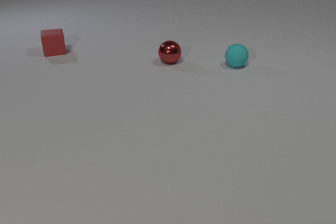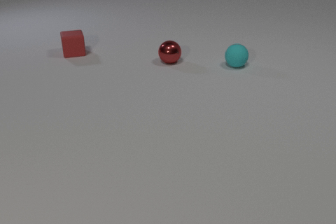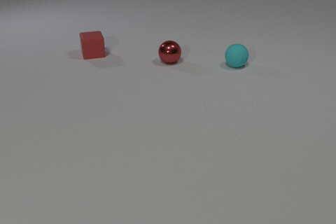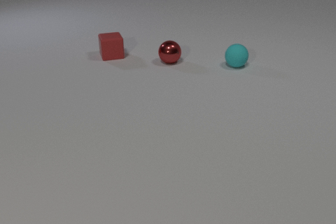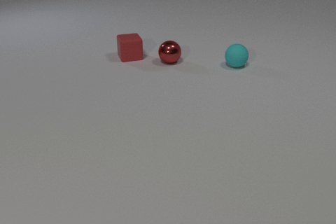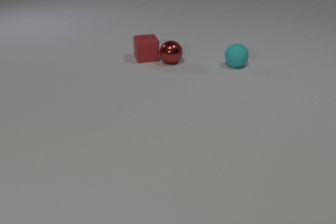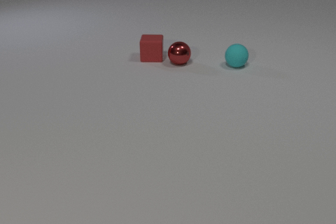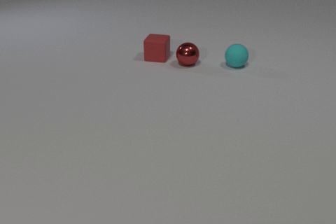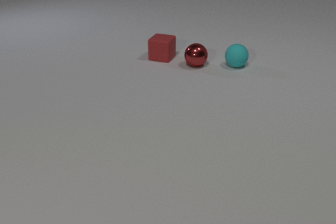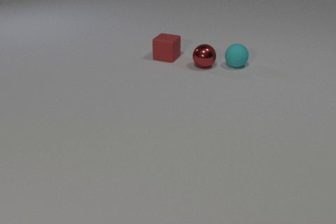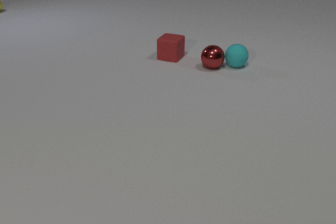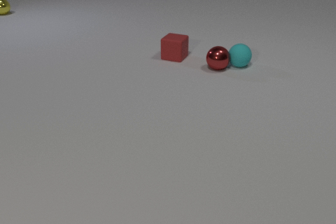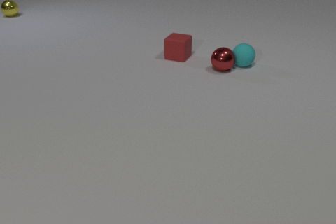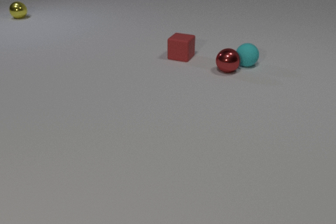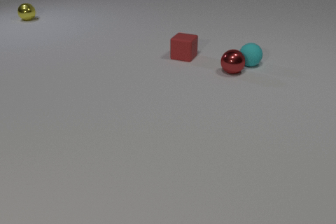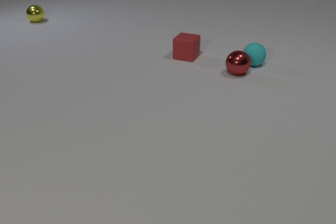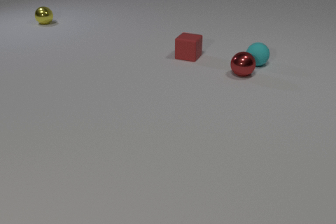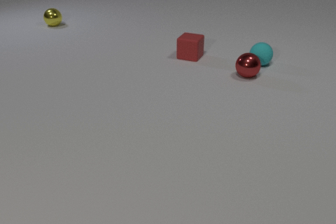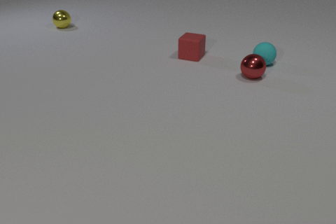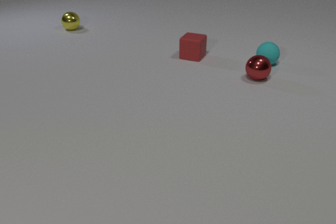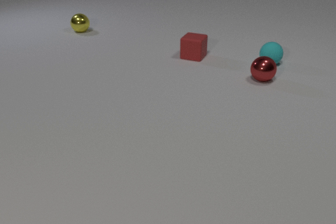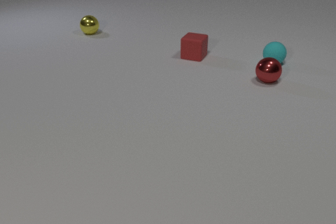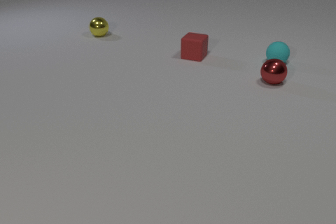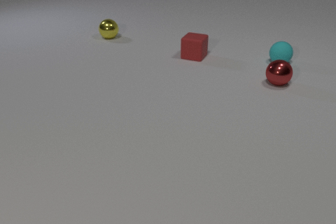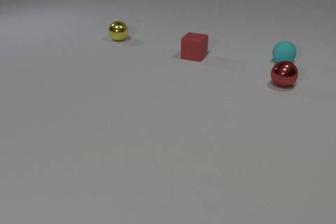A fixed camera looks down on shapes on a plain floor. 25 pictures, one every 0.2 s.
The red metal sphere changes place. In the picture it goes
to the right.
The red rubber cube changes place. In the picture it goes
to the right.
0.0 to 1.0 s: The red rubber cube slides to the right. The red rubber cube and the red metal sphere collide.
1.0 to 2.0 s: The red rubber cube slides to the right, spins so that its near face slides to the left, clockwise seen from above. The red metal sphere rolls to the right. The yellow metal sphere comes in at the left edge.
2.0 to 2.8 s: The red rubber cube slides to the right. The red metal sphere rolls to the right and toward the camera. The cyan rubber sphere rolls to the right. The yellow metal sphere rolls toward the camera and to the right. The red metal sphere and the cyan rubber sphere collide.
2.8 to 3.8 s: The red rubber cube slides to the right. The red metal sphere rolls to the right and toward the camera. The cyan rubber sphere rolls to the right and away from the camera. The yellow metal sphere rolls toward the camera and to the right.
3.8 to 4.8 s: The red metal sphere rolls to the right. The cyan rubber sphere rolls to the right and away from the camera. The yellow metal sphere rolls to the right and toward the camera.
What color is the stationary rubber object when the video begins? cyan.
How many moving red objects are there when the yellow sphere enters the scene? 2.
What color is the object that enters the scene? yellow.
